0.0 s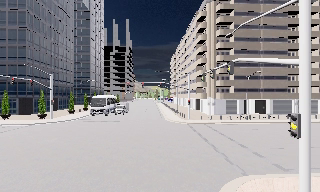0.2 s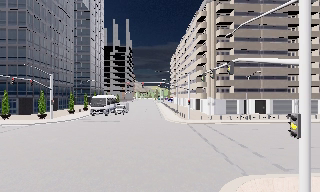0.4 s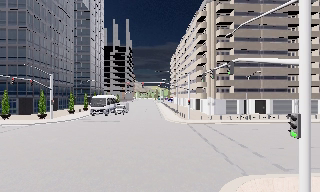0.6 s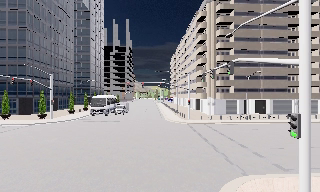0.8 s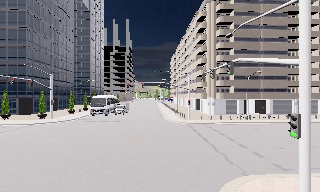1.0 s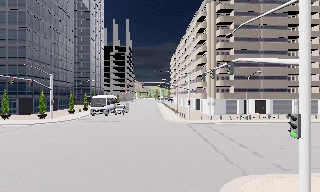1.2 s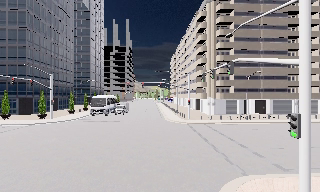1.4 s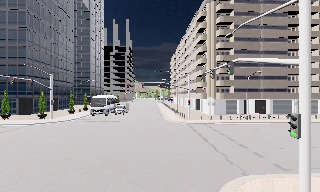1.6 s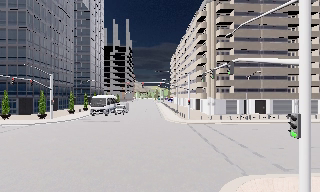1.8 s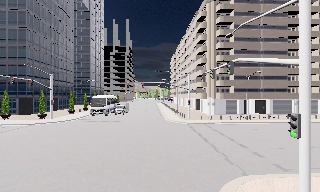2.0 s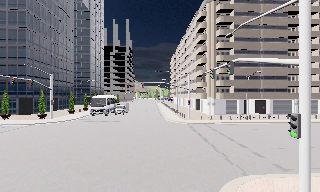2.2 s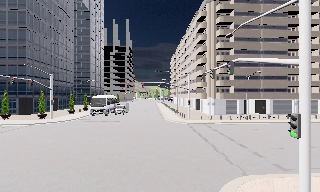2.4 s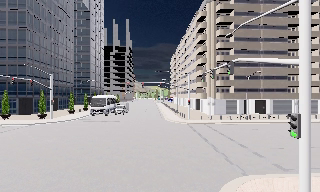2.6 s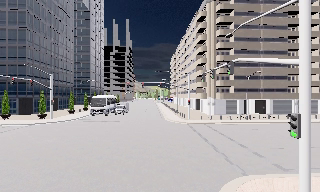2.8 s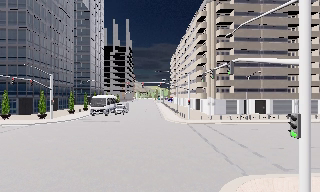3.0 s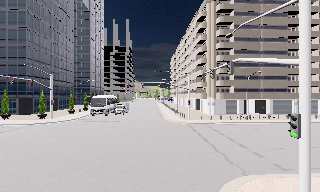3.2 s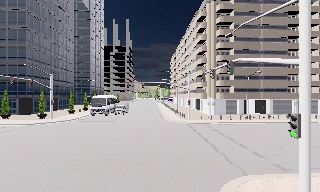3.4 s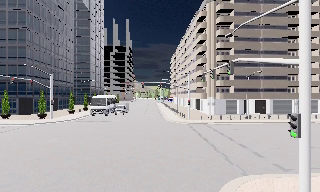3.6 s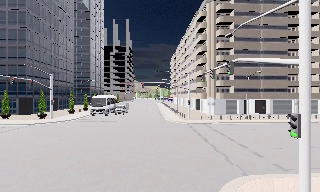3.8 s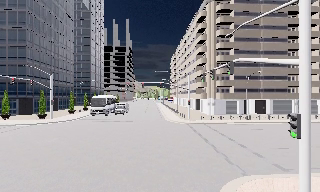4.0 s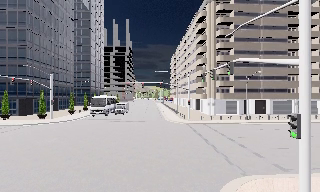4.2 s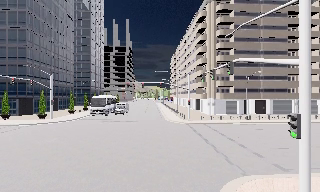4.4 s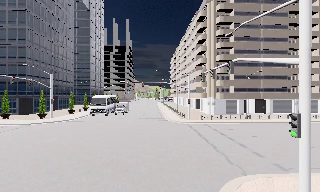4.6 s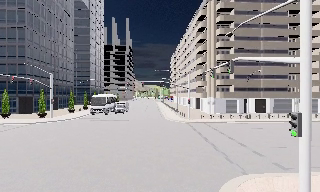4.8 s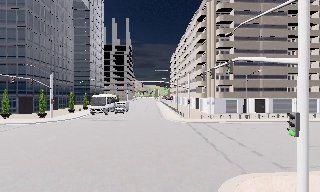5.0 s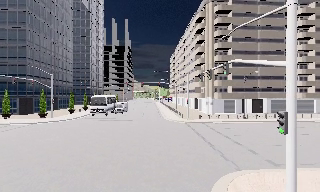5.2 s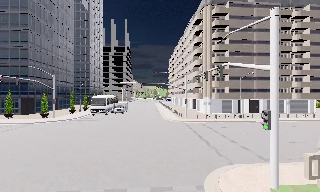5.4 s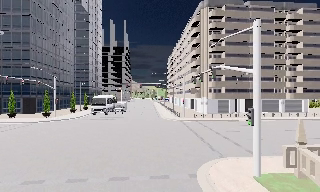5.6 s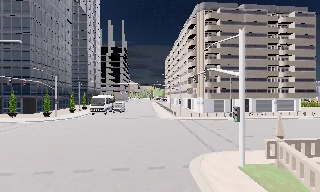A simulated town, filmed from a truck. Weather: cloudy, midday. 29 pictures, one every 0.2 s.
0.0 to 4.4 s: The camera keeps its place and its aim.
4.4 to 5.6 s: The camera travels backward, about 3.5 m, so what stands in front gets smaller. It gains speed.
The film runs backward here.
